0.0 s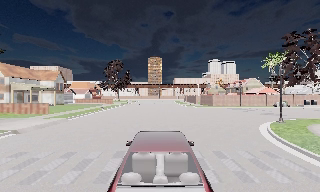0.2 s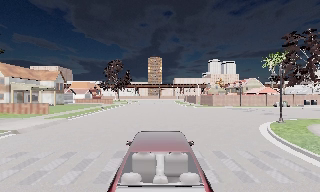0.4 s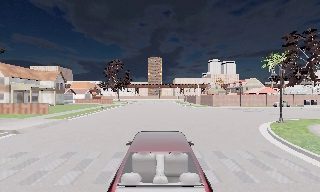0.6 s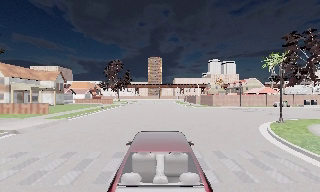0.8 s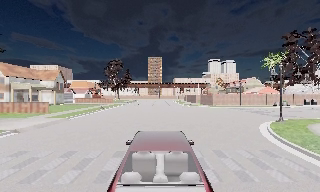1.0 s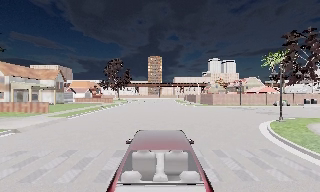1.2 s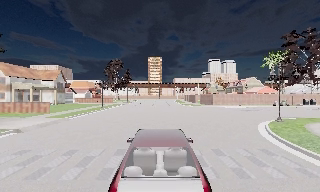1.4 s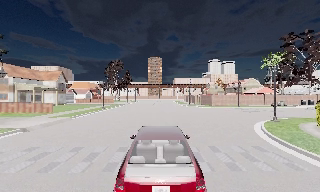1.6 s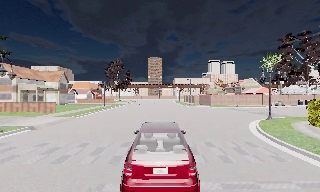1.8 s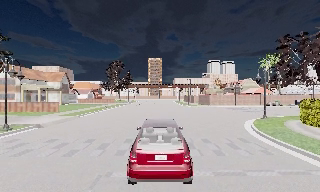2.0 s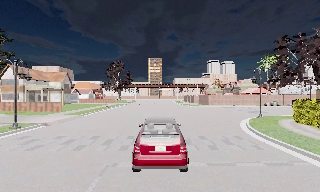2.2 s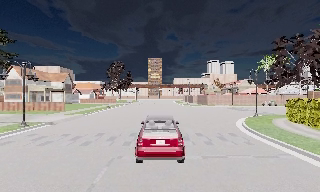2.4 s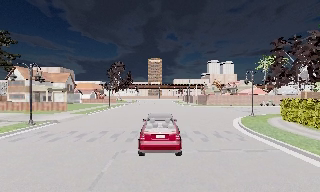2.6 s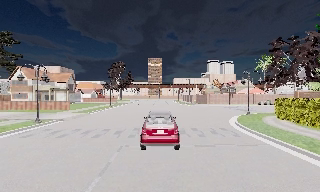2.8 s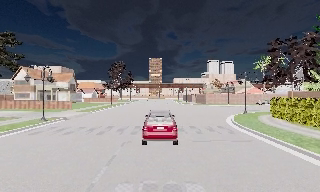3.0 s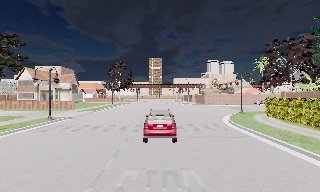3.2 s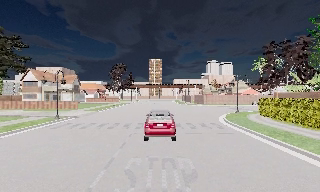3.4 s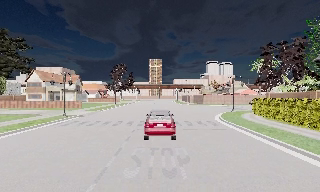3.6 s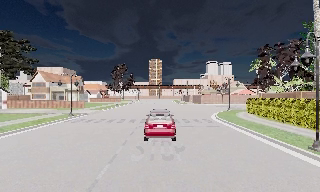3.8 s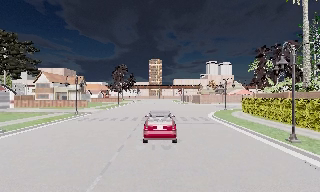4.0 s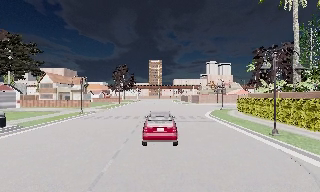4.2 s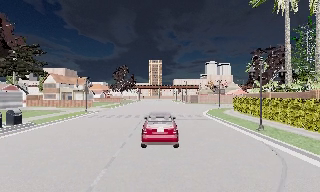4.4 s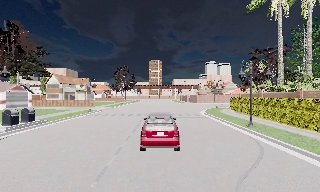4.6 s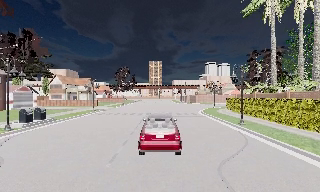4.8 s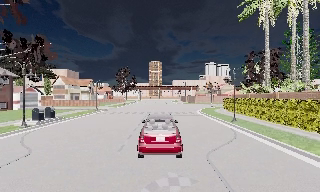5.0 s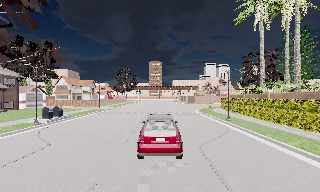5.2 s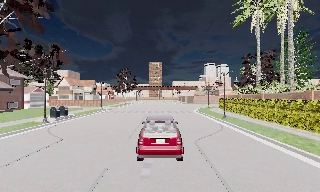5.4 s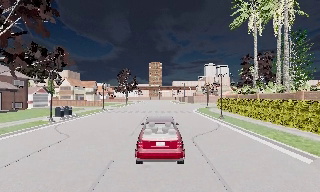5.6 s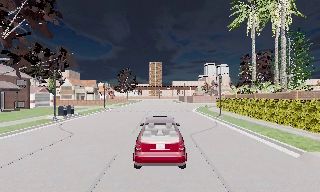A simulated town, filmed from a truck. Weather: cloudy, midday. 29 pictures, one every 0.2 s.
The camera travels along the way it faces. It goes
backward.
0.0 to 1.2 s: The camera shifts only a little, or ends up much as it began.
1.2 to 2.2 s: The camera travels backward, about 3 m, so what stands in front gets smaller.
2.2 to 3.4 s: The camera travels backward, about 5 m, so what stands in front gets smaller. It gains speed.
3.4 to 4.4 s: The camera travels backward, about 6 m, so what stands in front gets smaller.
4.4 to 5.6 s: The camera travels backward, about 6 m, so what stands in front gets smaller. It loses speed.
The film runs backward here.
